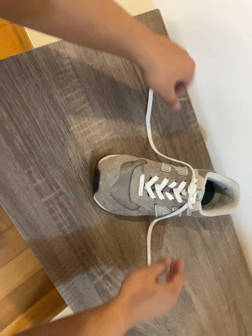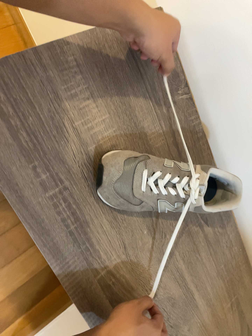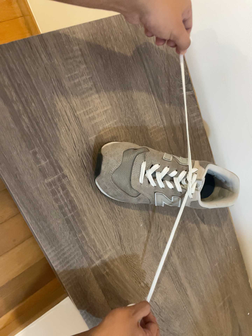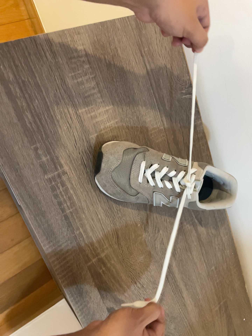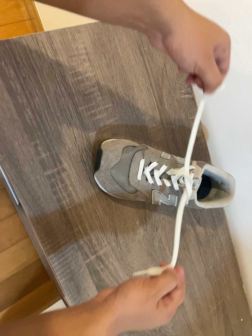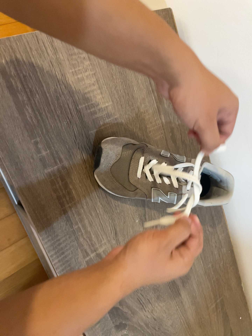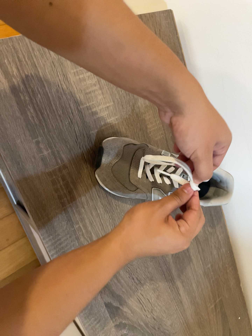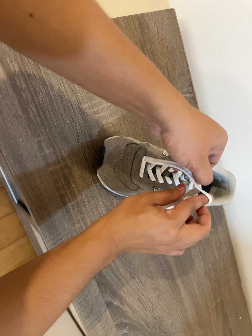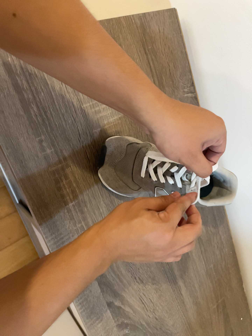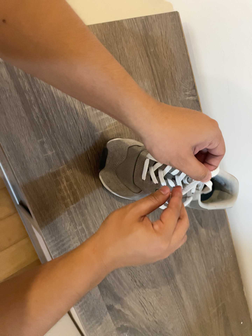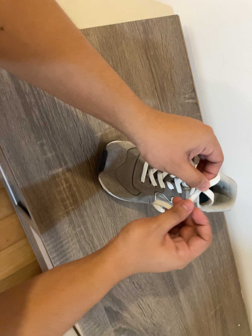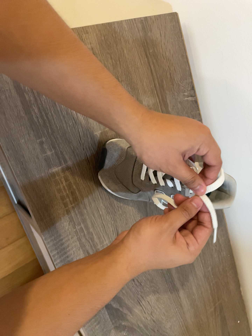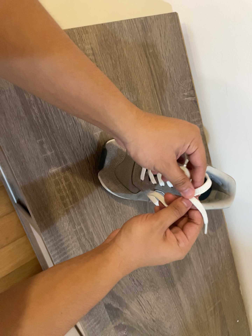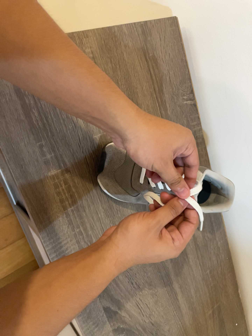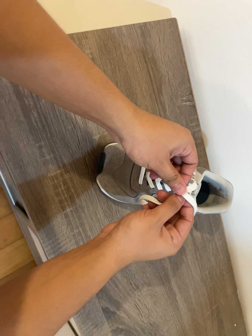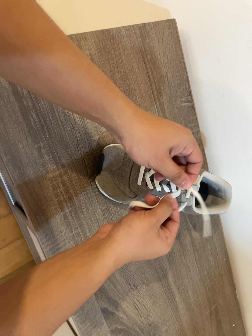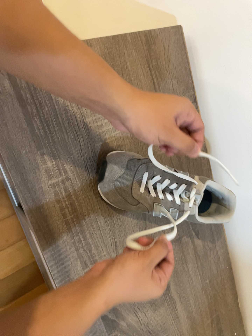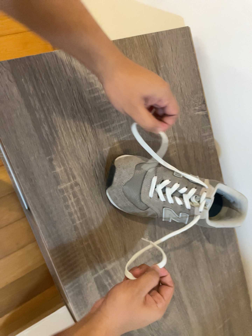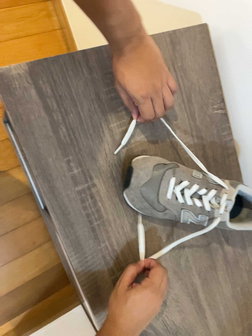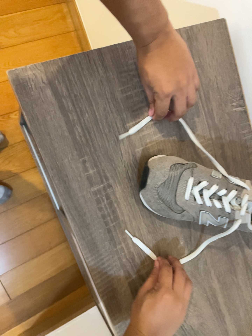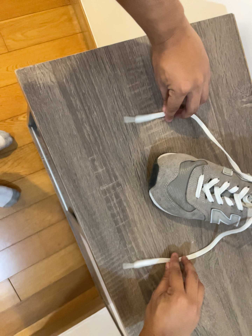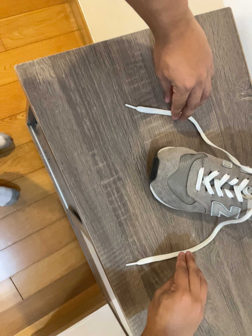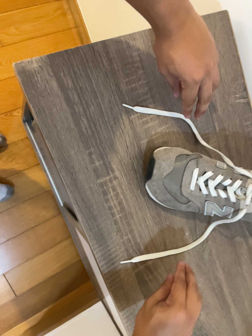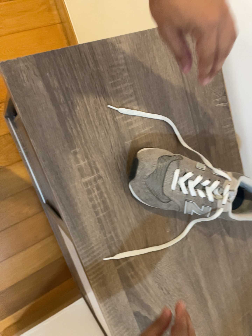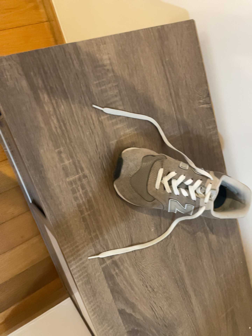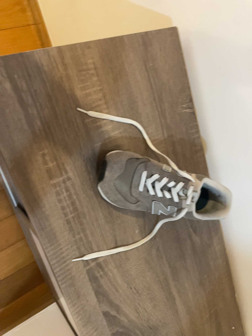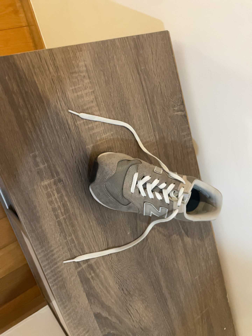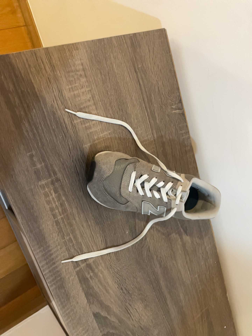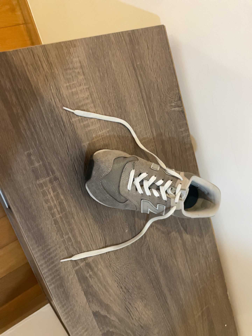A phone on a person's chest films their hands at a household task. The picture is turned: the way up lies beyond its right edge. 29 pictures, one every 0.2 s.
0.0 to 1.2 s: The camera travels toward the bottom of its view, about 6 cm.
1.2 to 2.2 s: The camera keeps its place and its aim.
2.2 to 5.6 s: The camera shifts only a little, or ends up much as it began.
The film runs backward here.
